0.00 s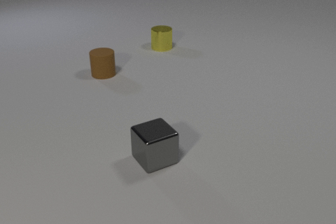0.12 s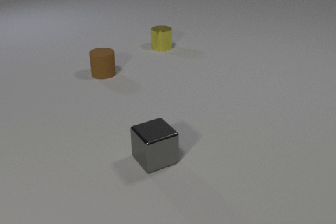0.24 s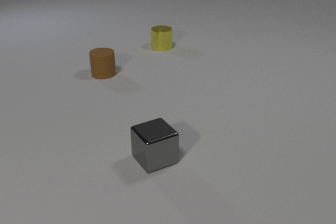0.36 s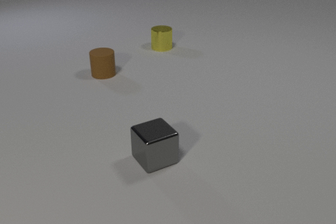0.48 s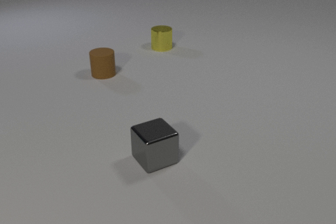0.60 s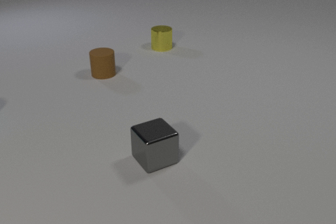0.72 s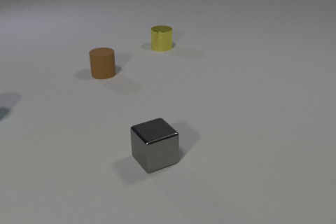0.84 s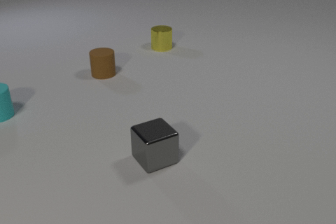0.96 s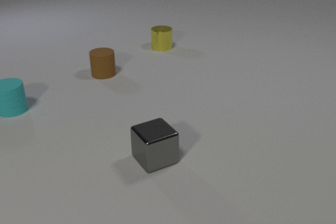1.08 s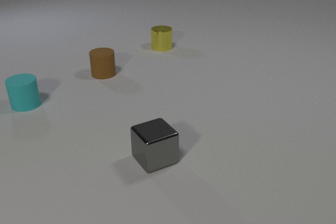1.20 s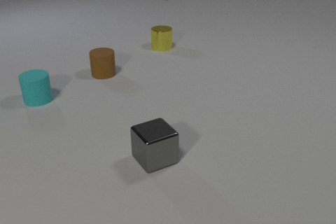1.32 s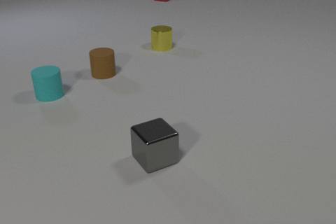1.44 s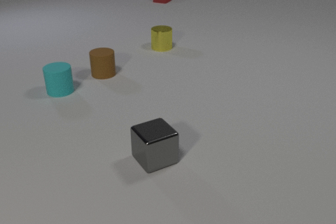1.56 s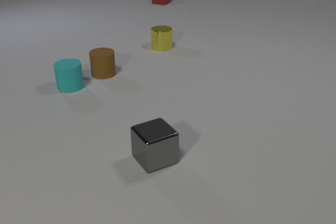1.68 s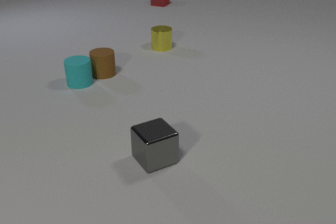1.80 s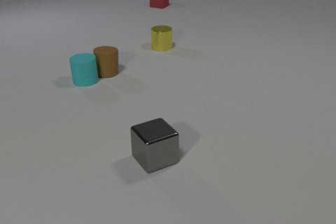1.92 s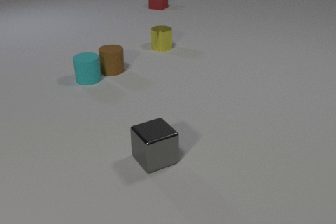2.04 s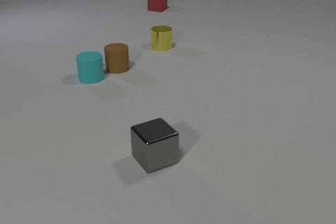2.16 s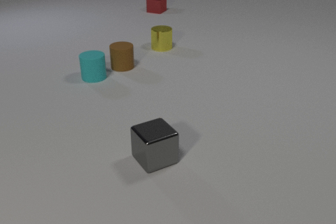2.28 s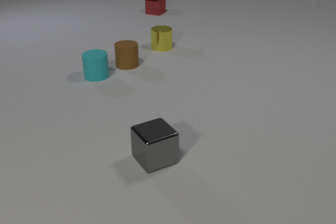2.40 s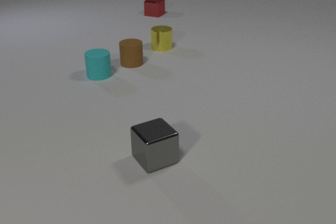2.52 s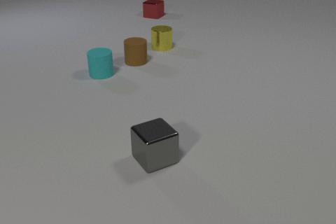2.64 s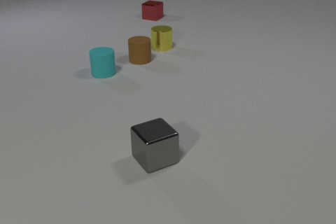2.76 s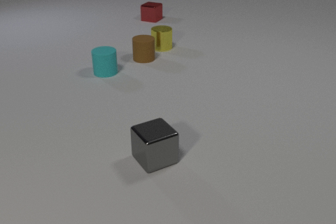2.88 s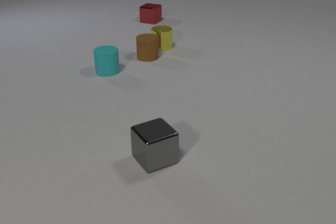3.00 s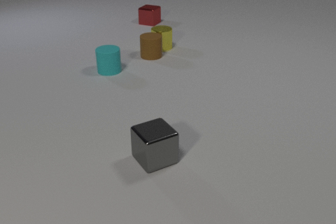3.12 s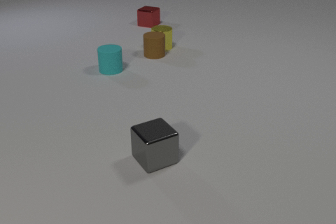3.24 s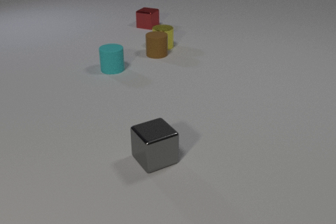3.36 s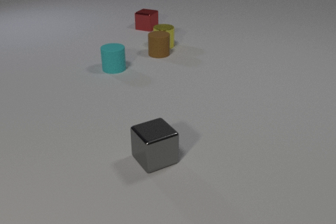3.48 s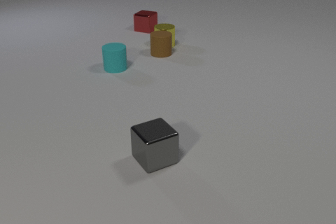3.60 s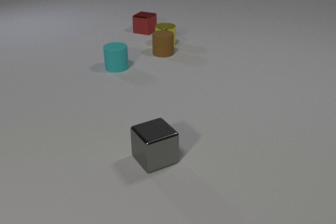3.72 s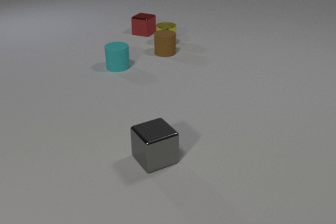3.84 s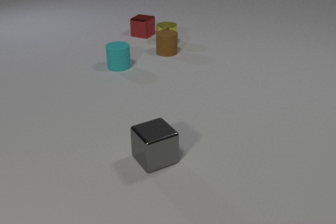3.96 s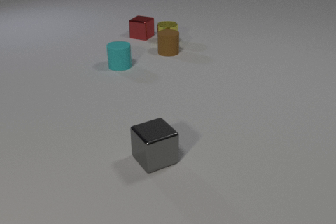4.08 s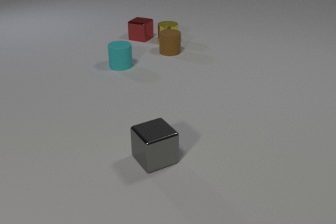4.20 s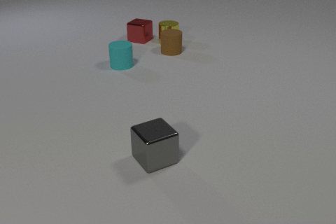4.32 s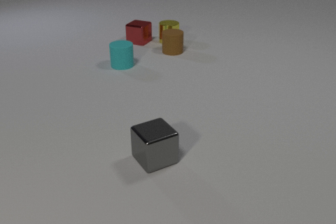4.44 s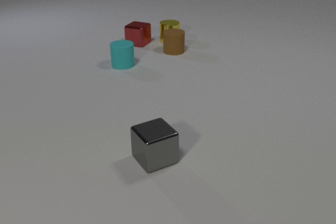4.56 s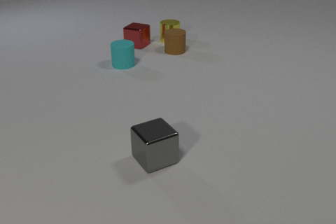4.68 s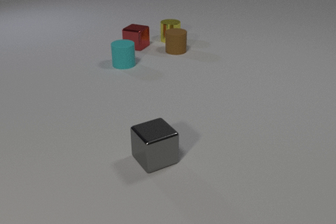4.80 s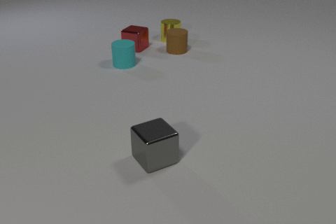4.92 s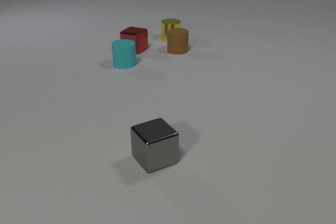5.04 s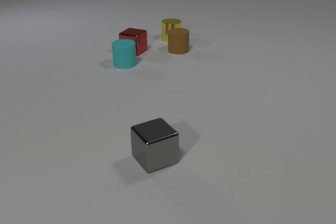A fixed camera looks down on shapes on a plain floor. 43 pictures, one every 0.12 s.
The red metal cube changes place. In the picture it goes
toward the camera.
0.00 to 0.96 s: The cyan rubber cylinder comes in at the left edge, slides to the right and away from the camera.
0.96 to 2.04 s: The cyan rubber cylinder slides to the right and away from the camera. The brown rubber cylinder slides to the right and away from the camera. The red metal cube comes in at the top edge, slides toward the camera. The cyan rubber cylinder and the brown rubber cylinder collide.
2.04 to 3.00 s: The cyan rubber cylinder slides to the right and away from the camera. The brown rubber cylinder slides to the right and away from the camera. The red metal cube slides toward the camera.
3.00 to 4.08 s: The cyan rubber cylinder slides to the right and away from the camera. The brown rubber cylinder slides to the right and away from the camera. The red metal cube slides toward the camera. The yellow metal cylinder slides away from the camera. The brown rubber cylinder and the yellow metal cylinder collide.
4.08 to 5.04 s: The brown rubber cylinder slides to the right and away from the camera. The red metal cube slides toward the camera. The yellow metal cylinder slides away from the camera.
How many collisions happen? 2.
What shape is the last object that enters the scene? cube.
What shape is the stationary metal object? cube.
